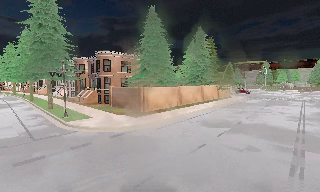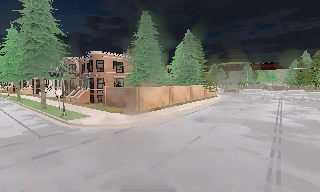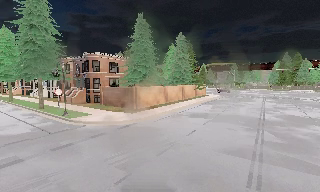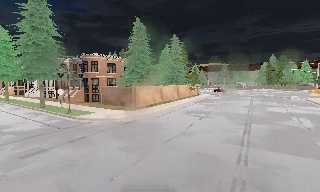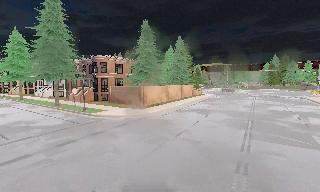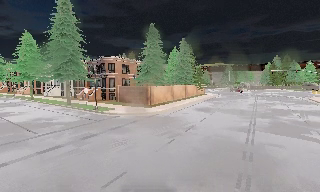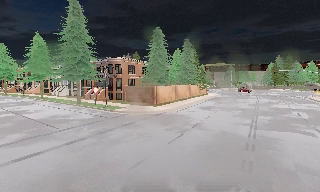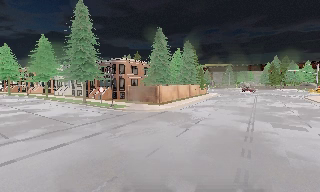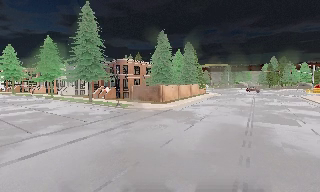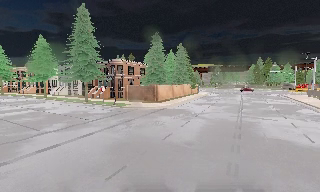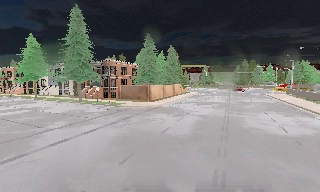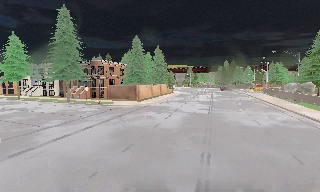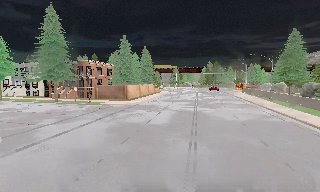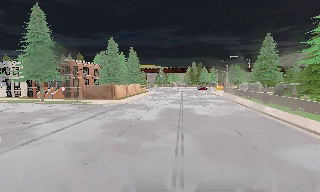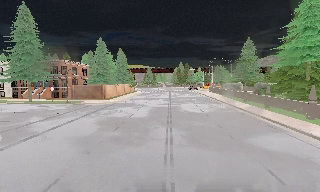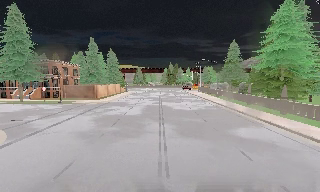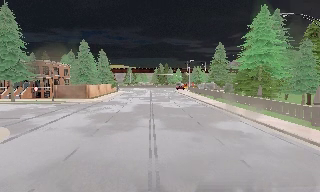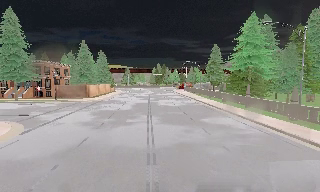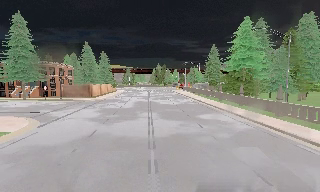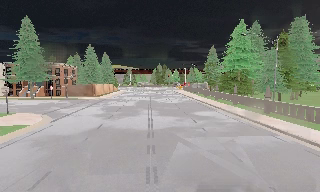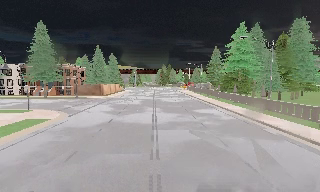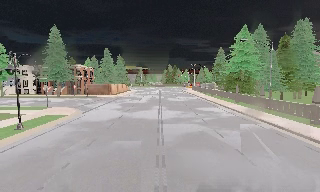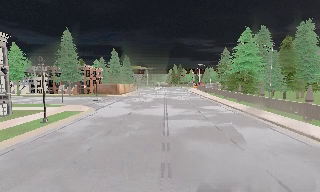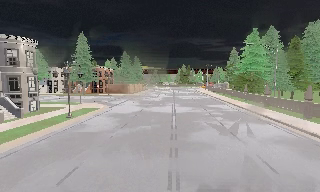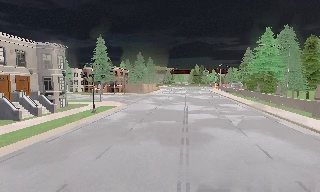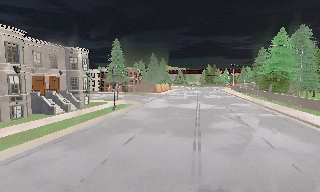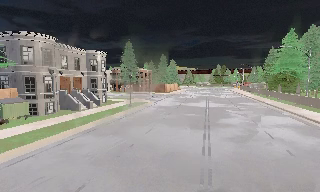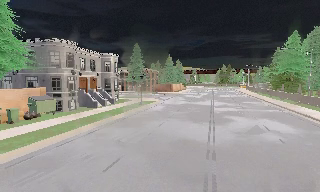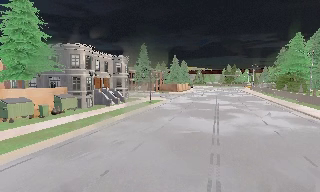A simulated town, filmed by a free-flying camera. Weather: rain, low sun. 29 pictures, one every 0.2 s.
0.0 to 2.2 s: The camera pans to its right, which is clockwise from overhead, by about 25 degrees. It travels backward and to its left, about 13 m, so what stands in front gets smaller.
2.2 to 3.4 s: The camera pans to its right, which is clockwise from overhead, by about 25 degrees. It travels backward, about 8 m, so what stands in front gets smaller.
3.4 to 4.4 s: The camera travels backward, about 7 m, so what stands in front gets smaller.
4.4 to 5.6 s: The camera pans to its left, which is counterclockwise from overhead, by about 20 degrees. It travels backward, about 9 m, so what stands in front gets smaller.
The film runs forward here.
